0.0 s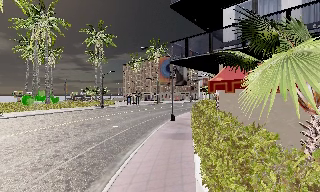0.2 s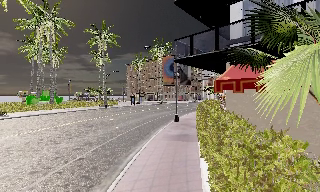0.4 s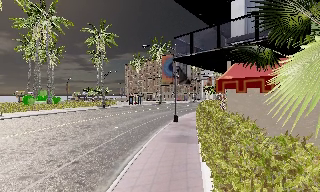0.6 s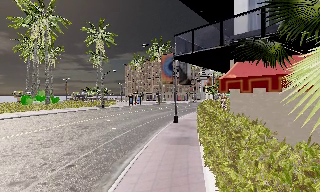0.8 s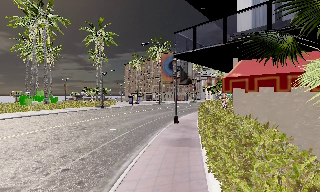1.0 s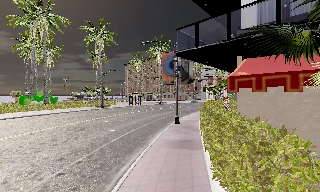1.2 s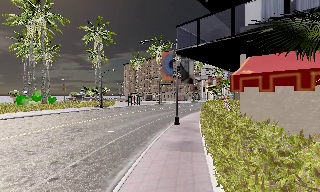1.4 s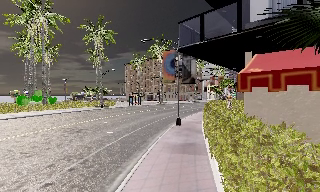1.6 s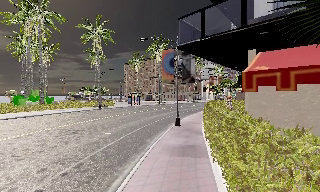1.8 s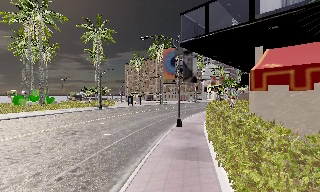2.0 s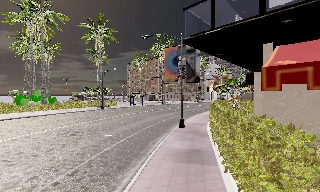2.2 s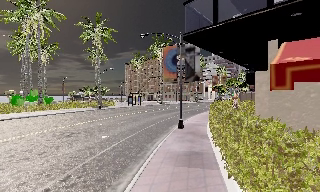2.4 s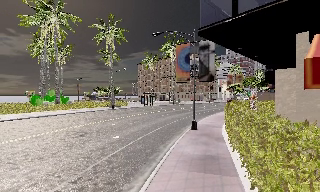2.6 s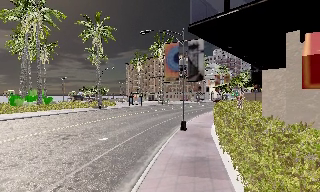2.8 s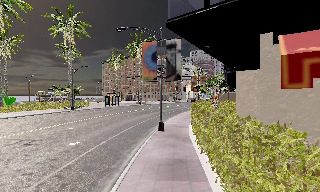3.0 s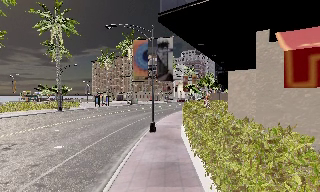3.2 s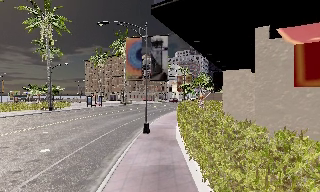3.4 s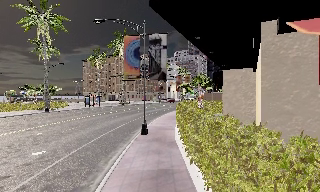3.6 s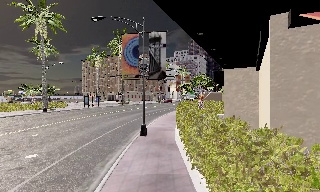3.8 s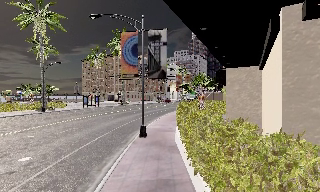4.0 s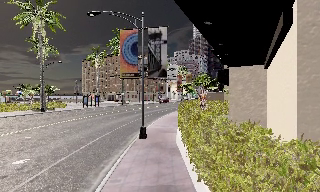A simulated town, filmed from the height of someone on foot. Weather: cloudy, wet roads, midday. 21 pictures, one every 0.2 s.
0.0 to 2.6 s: The camera travels forward, about 4.5 m, so what stands in front looms larger.
2.6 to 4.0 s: The camera pans to its right, which is clockwise from overhead, by about 15 degrees. It travels forward, about 2.5 m, so what stands in front looms larger.
The film runs forward here.
